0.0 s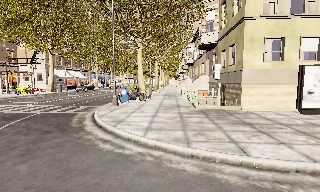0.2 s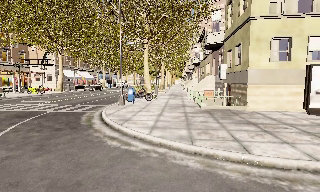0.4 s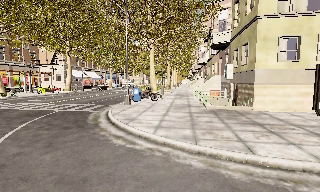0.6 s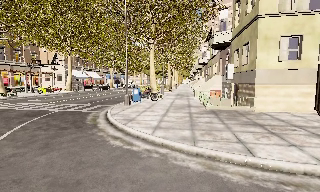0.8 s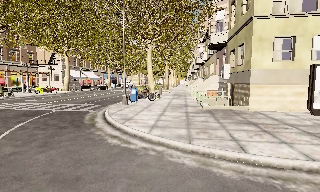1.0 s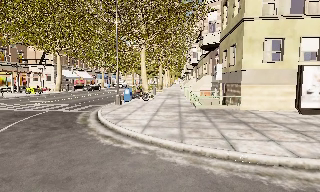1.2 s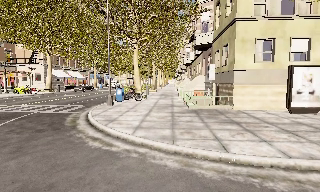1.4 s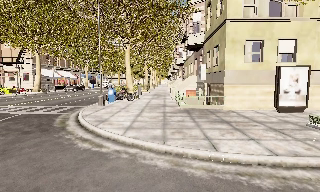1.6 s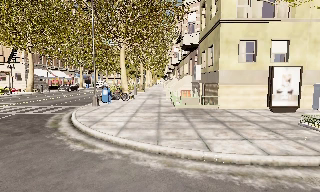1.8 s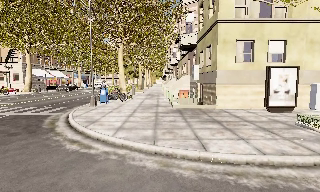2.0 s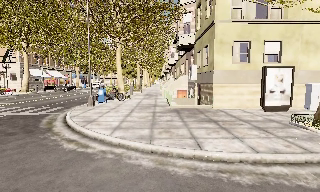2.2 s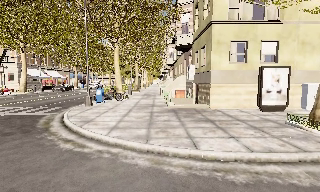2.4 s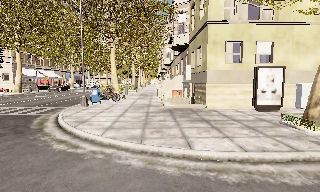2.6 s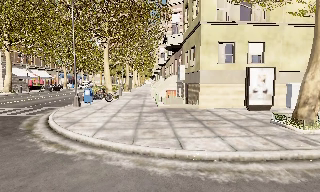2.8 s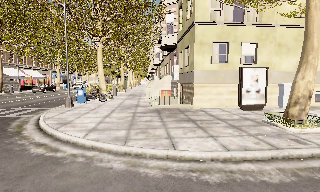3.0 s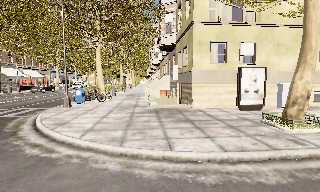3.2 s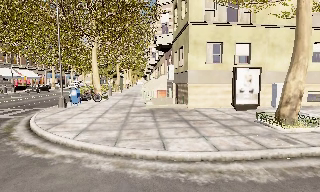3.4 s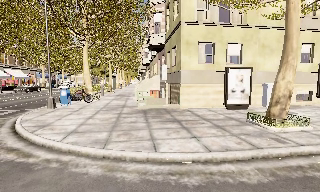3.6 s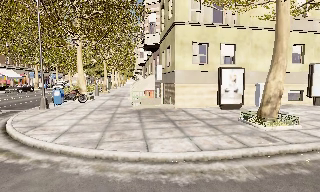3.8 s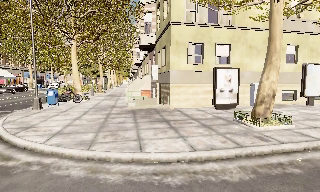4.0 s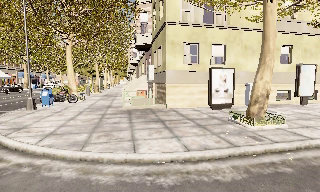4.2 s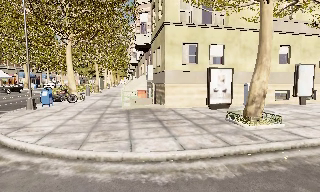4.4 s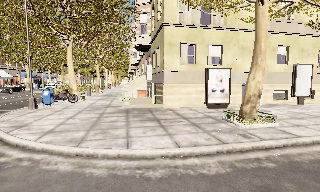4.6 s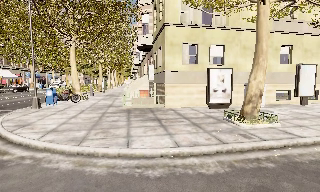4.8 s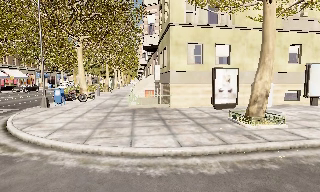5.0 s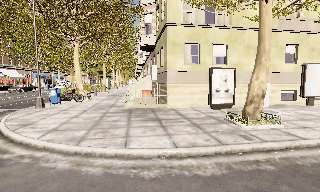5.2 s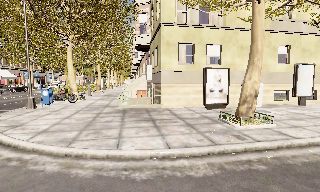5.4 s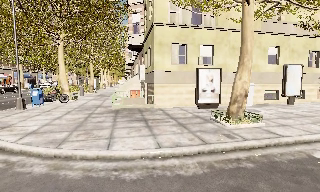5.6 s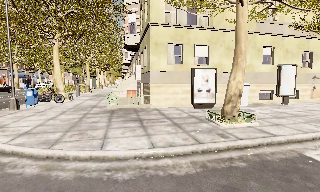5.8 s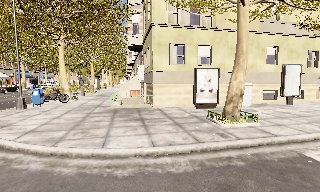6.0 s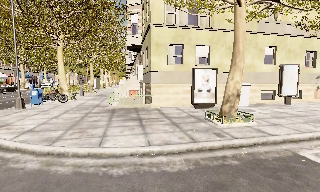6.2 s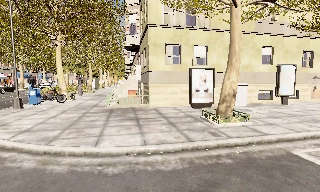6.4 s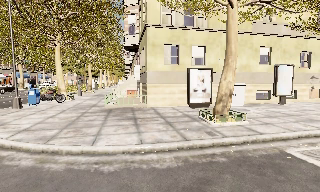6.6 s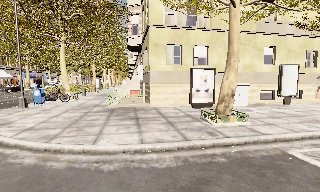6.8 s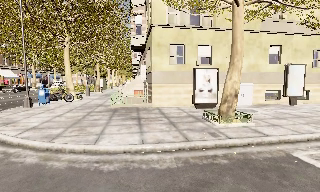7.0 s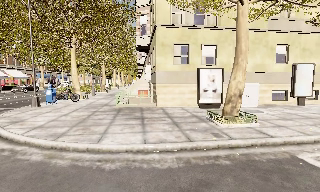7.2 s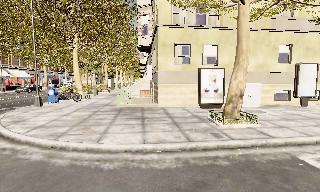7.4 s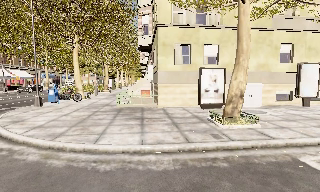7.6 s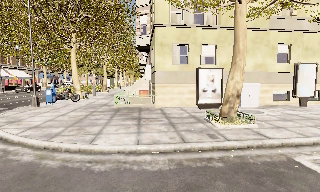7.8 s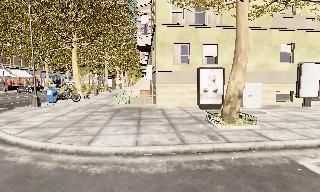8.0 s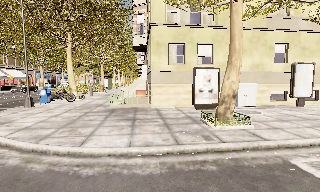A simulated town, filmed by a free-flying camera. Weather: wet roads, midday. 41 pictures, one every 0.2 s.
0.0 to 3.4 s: The camera pans to its right, which is clockwise from overhead, by about 15 degrees. It travels to its right, about 1 m, so close, fixed things drift to the left.
3.4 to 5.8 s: The camera travels to its right, about 1 m, so close, fixed things drift to the left.
5.8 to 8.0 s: The camera travels to its right, about 1 m.
The film runs backward here.
